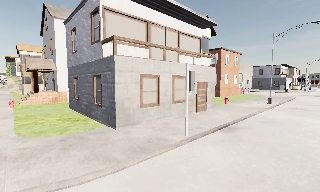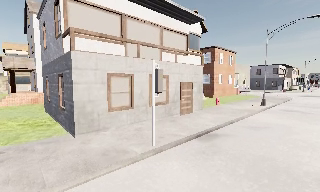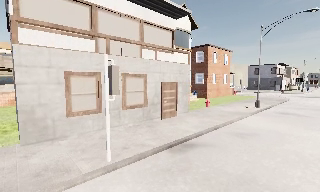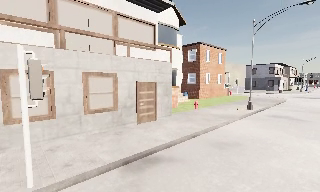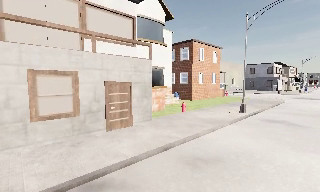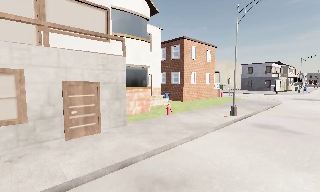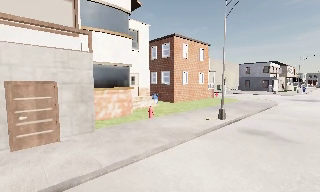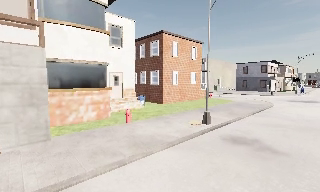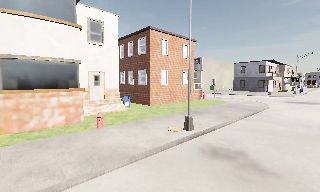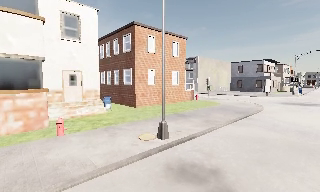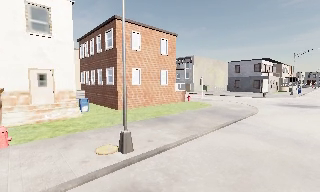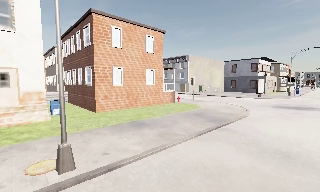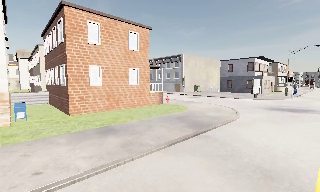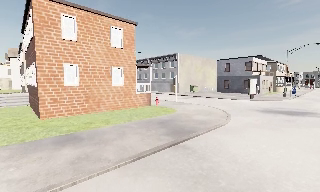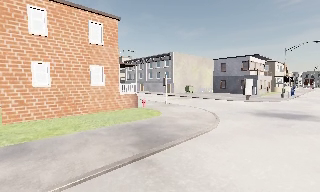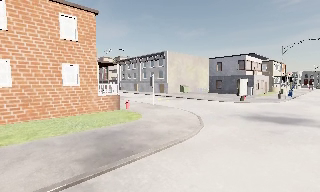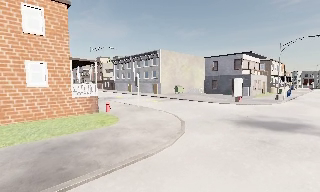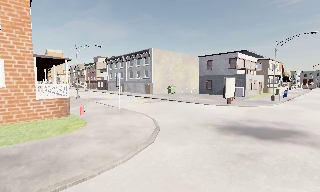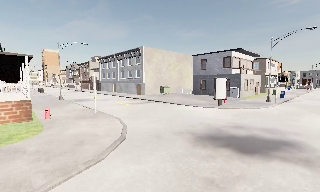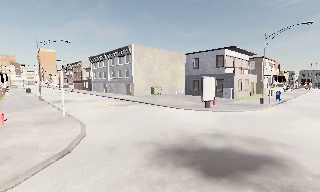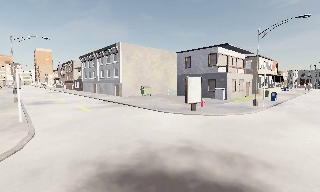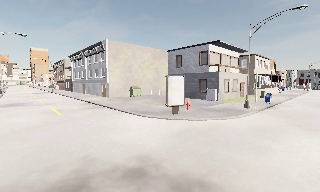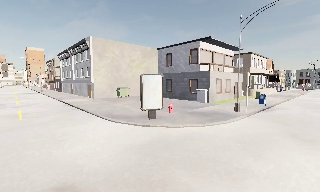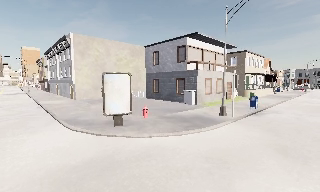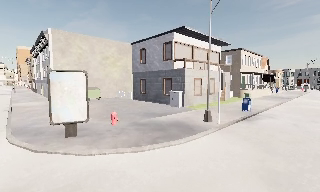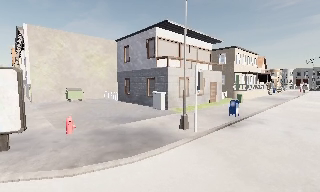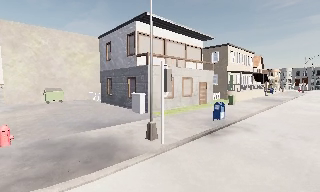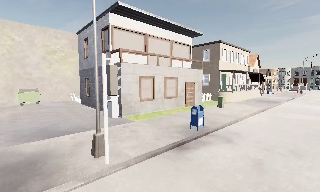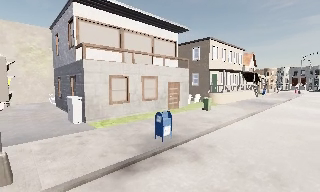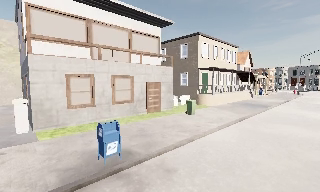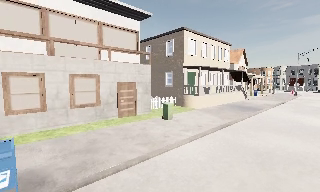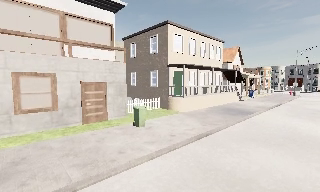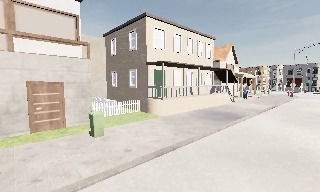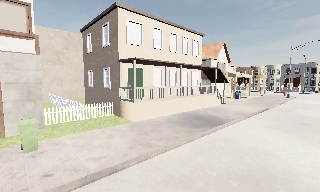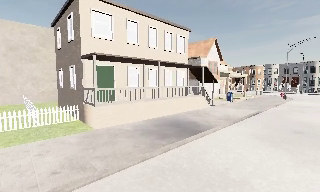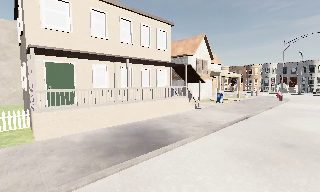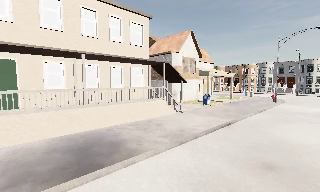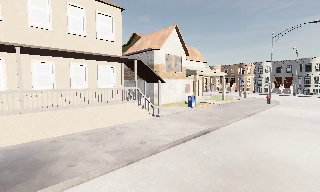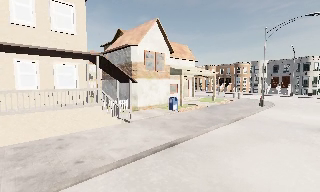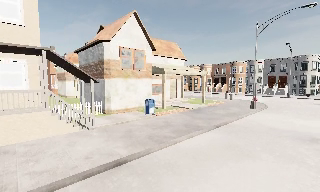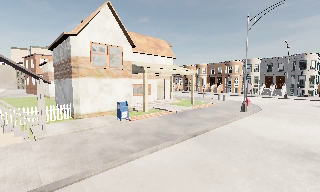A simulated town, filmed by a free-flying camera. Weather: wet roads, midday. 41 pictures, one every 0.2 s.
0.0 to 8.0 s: The camera travels to its right and forward, about 80 m, so close, fixed things drift to the left.
The film runs forward here.
